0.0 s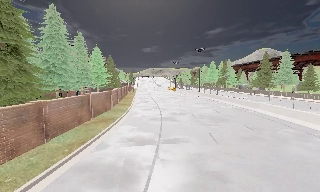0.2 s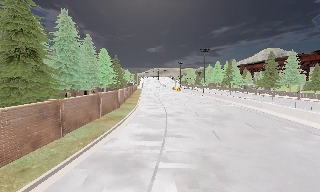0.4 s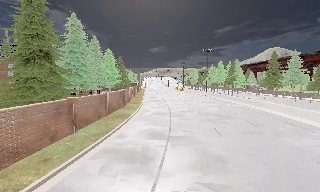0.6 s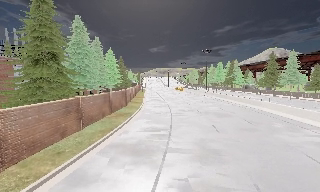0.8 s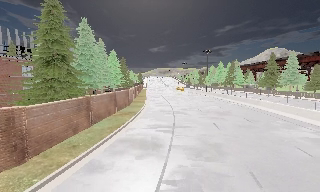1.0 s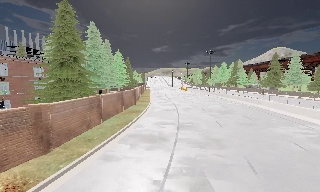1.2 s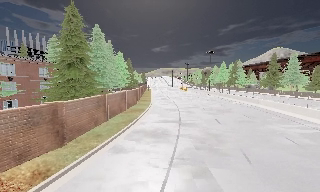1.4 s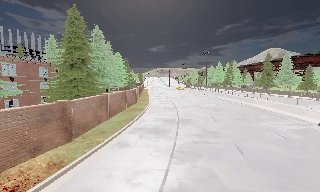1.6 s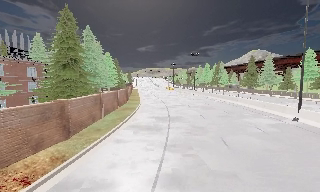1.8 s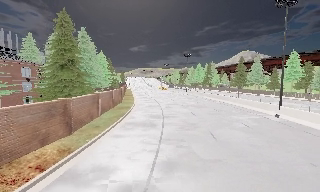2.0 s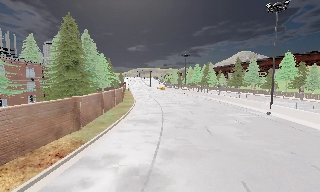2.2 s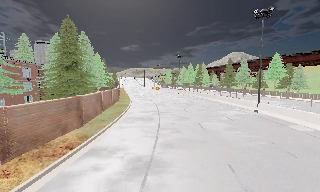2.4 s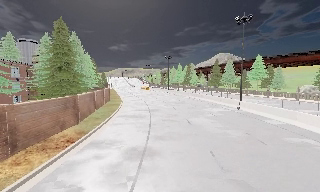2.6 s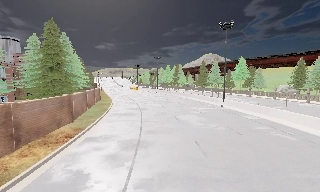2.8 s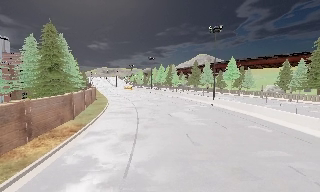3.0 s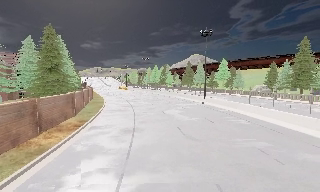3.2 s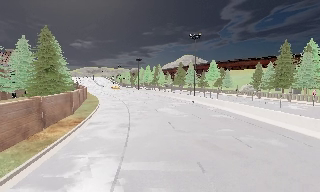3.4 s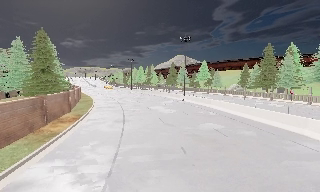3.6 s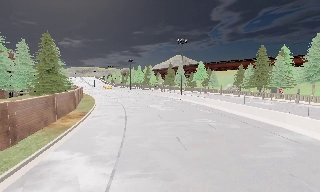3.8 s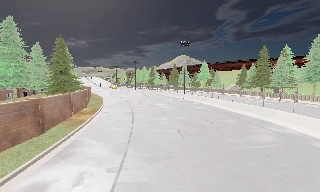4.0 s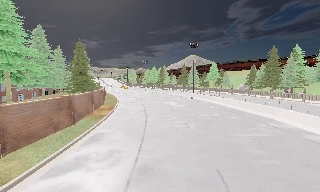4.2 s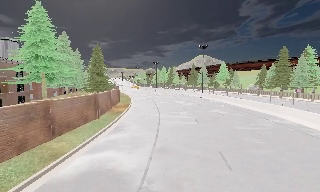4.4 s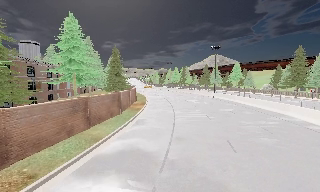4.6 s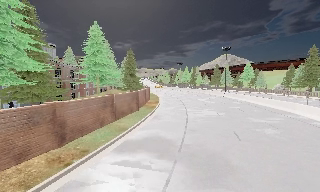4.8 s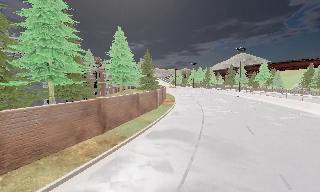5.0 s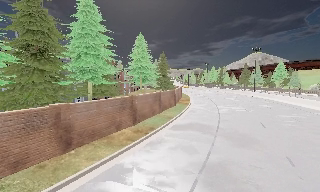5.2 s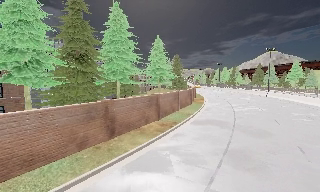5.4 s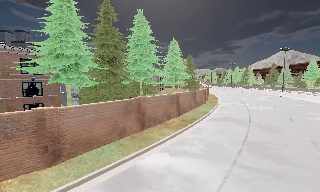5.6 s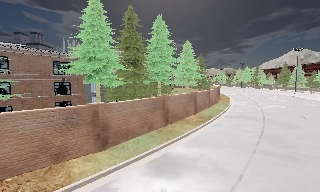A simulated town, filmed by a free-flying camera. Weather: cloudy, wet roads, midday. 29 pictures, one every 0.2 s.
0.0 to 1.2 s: The camera travels backward, about 5 m, so what stands in front gets smaller.
1.2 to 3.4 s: The scene slides to the left, as the camera pans about 30 degrees to its right. It travels backward, about 14 m, so what stands in front gets smaller. It gains speed.
3.4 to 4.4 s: The scene slides to the right, as the camera pans about 10 degrees to its left. It travels backward, about 9 m, so what stands in front gets smaller.
4.4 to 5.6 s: The scene slides to the right, as the camera pans about 20 degrees to its left. It travels backward and to its left, about 12 m, so what stands in front gets smaller.
The film runs forward here.
